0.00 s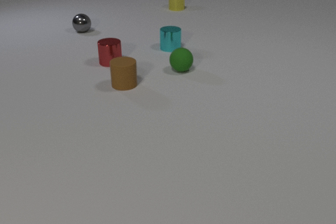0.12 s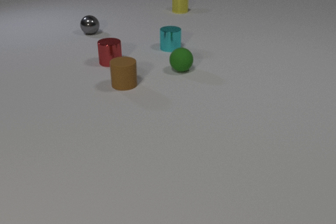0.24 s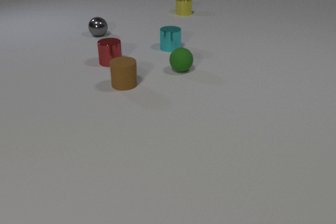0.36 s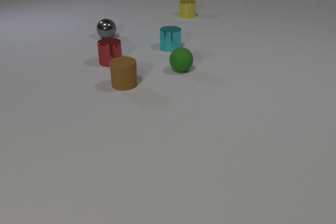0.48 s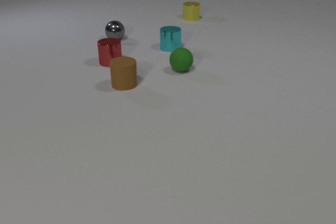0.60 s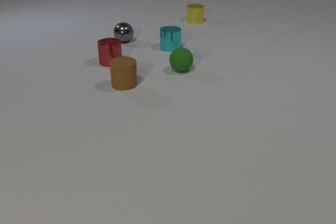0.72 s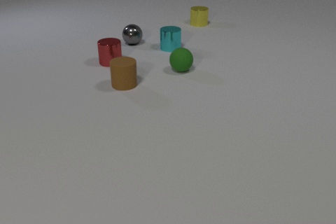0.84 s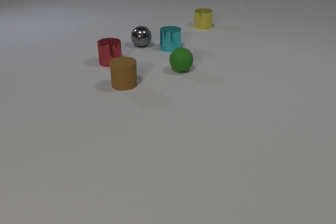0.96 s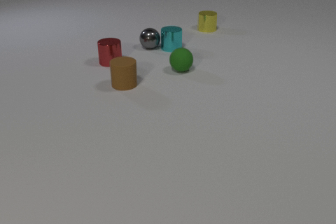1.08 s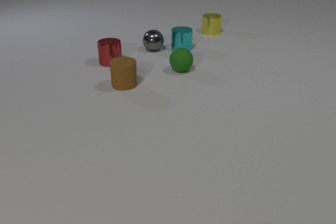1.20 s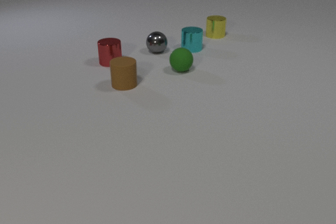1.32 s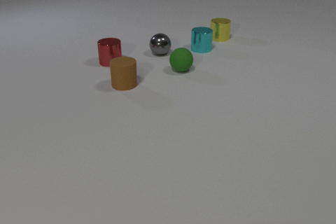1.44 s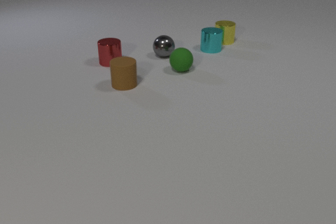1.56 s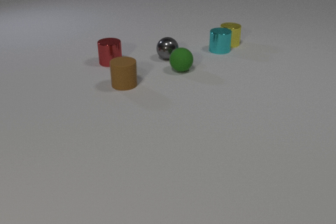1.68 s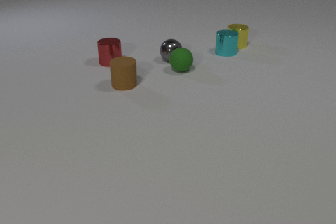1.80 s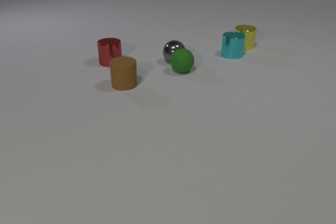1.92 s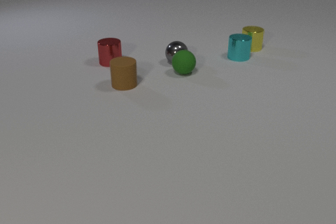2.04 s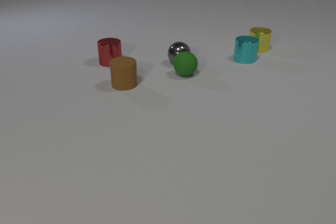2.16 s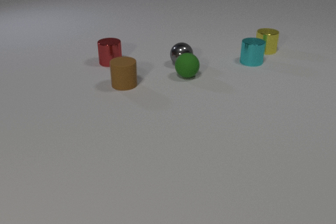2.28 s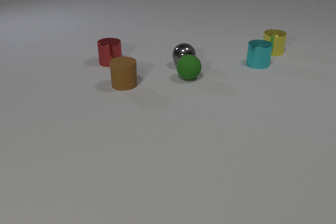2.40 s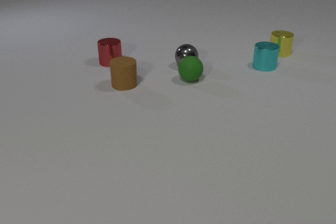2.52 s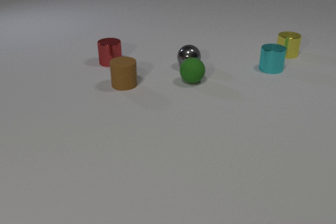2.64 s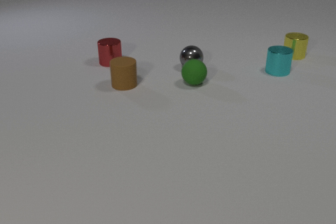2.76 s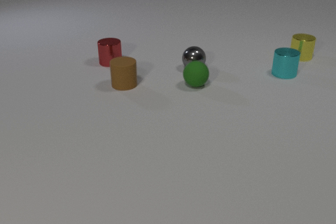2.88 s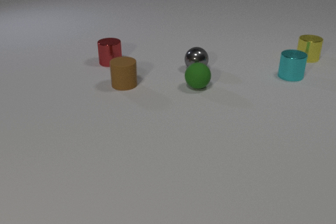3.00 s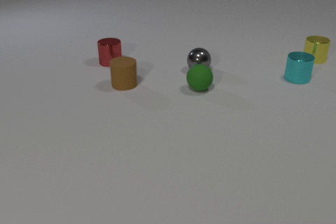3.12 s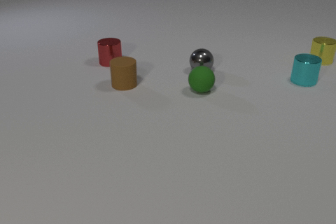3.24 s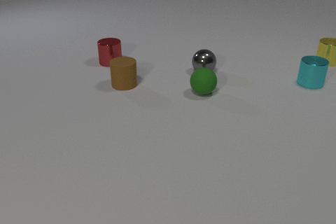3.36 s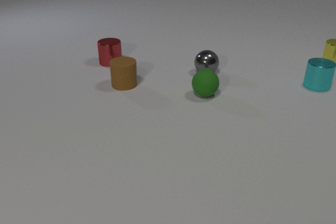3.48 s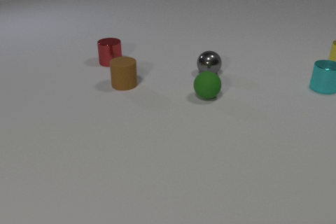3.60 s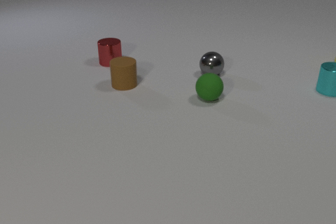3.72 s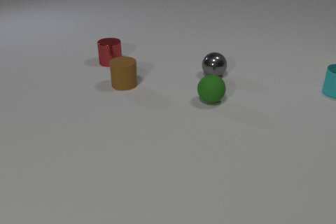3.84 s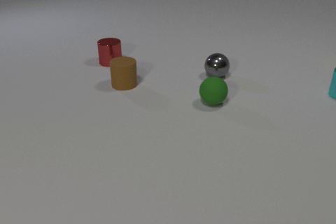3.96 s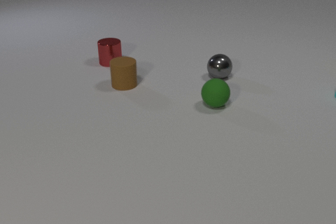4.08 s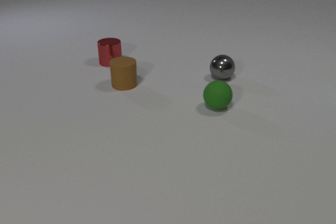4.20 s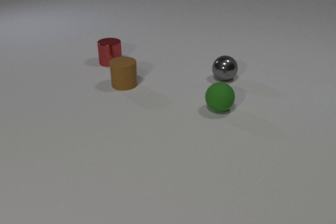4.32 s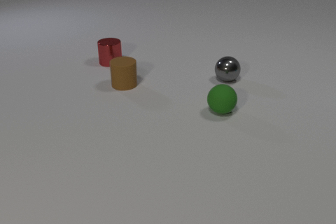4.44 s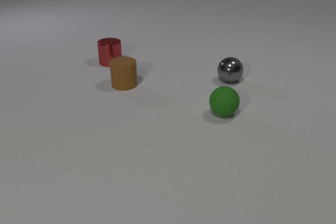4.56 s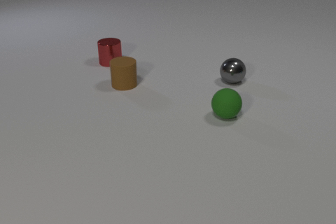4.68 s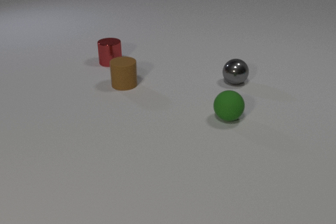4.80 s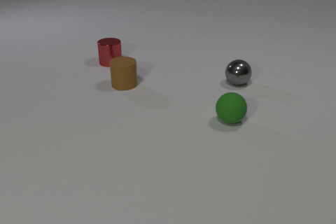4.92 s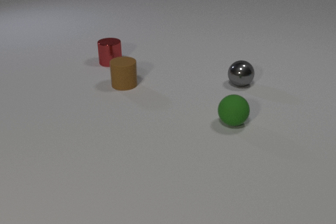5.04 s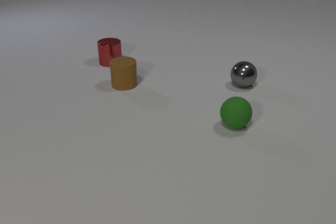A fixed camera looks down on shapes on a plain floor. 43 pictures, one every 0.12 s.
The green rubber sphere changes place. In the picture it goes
toward the camera.
The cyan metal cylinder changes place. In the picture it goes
to the right.
0.00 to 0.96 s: The gray metal sphere rolls to the right and toward the camera. The yellow metal cylinder slides toward the camera and to the right. The gray metal sphere and the cyan metal cylinder collide.
0.96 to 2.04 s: The gray metal sphere rolls toward the camera and to the right. The cyan metal cylinder slides to the right. The green rubber sphere rolls toward the camera. The yellow metal cylinder slides to the right and toward the camera. The cyan metal cylinder and the yellow metal cylinder collide. The gray metal sphere and the green rubber sphere collide.
2.04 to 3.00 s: The gray metal sphere rolls to the right and toward the camera. The cyan metal cylinder slides to the right and toward the camera. The green rubber sphere rolls toward the camera and to the right. The yellow metal cylinder slides to the right.
3.00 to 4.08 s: The gray metal sphere rolls to the right and toward the camera. The cyan metal cylinder slides to the right and toward the camera, leaves at the right edge. The green rubber sphere rolls toward the camera and to the right. The yellow metal cylinder slides to the right, leaves at the right edge.
4.08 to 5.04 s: The gray metal sphere rolls to the right and toward the camera. The green rubber sphere rolls toward the camera and to the right.
How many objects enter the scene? 0.
Are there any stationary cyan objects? no.
How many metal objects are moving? 3.
